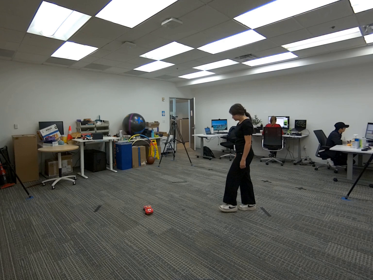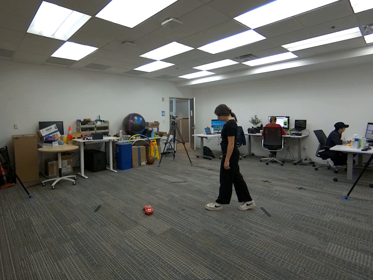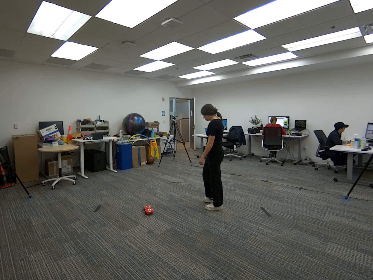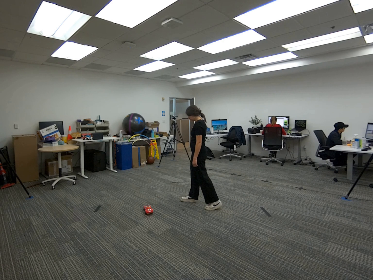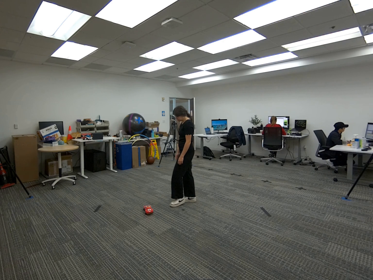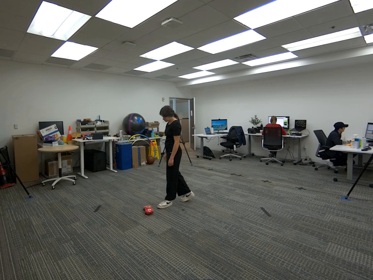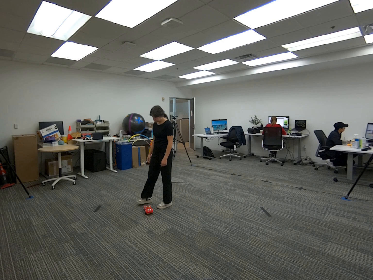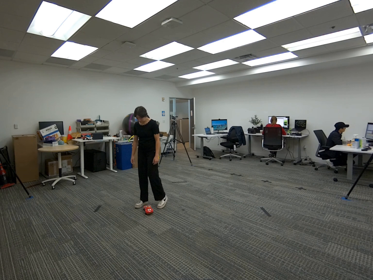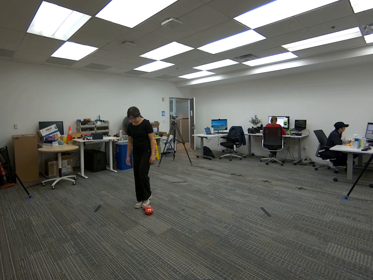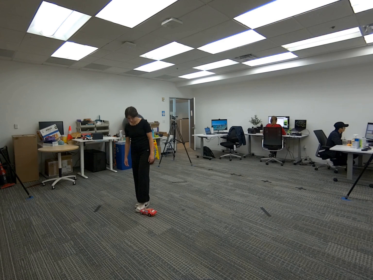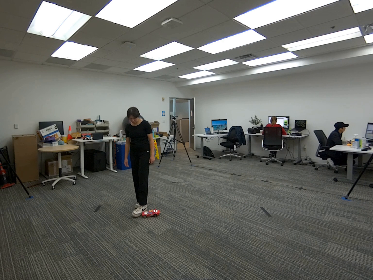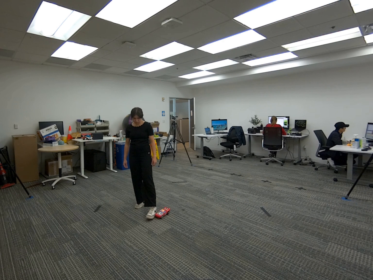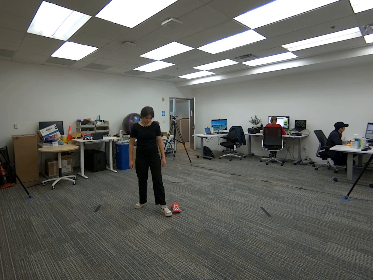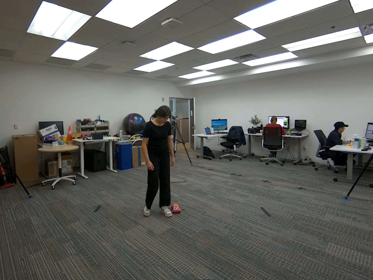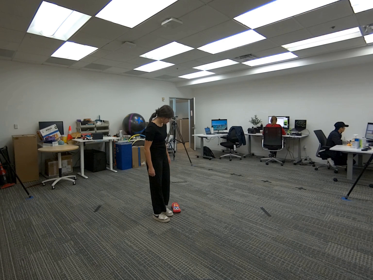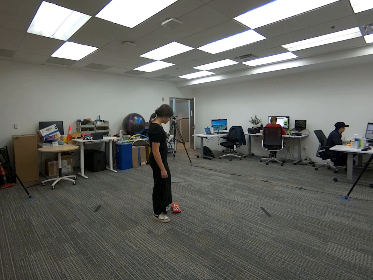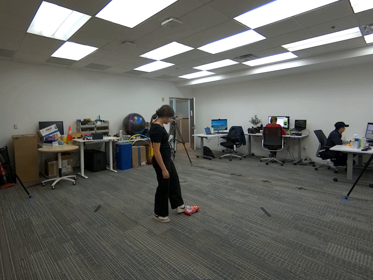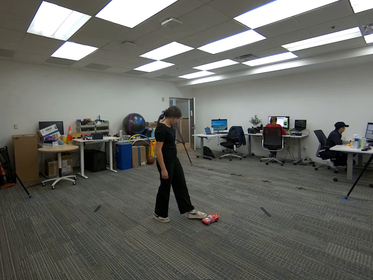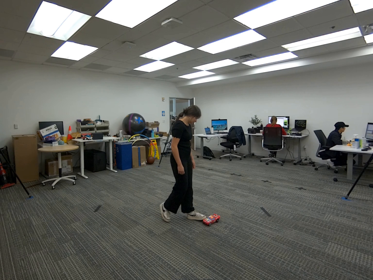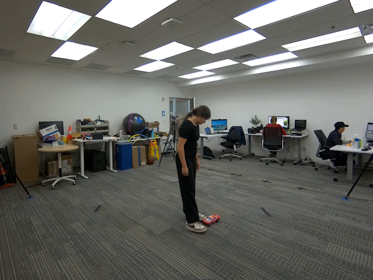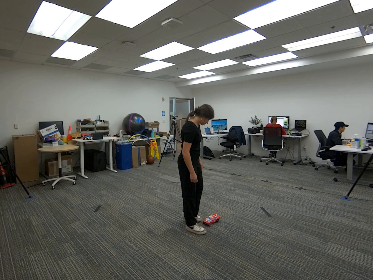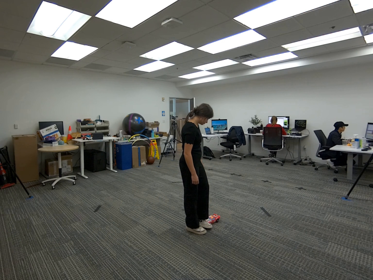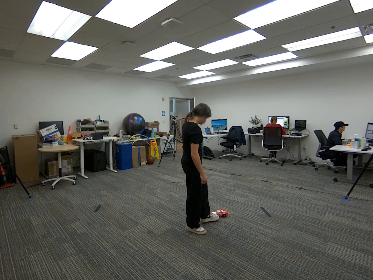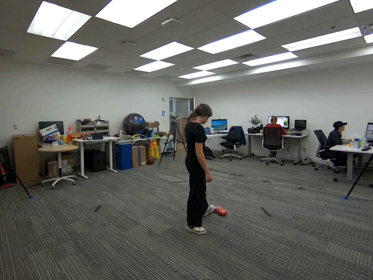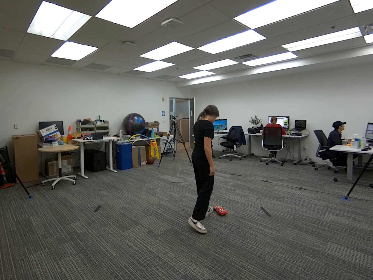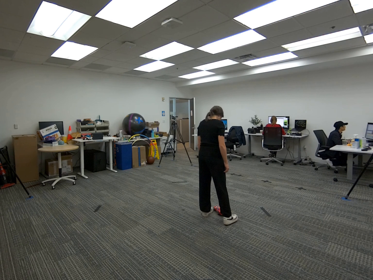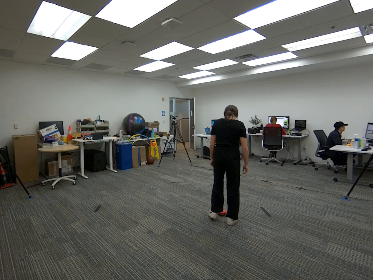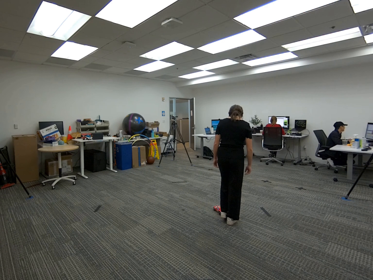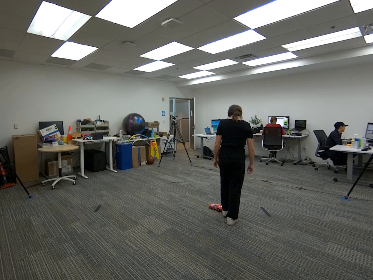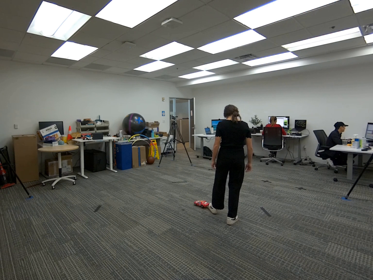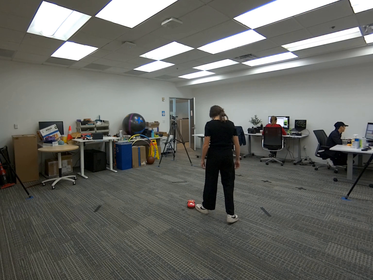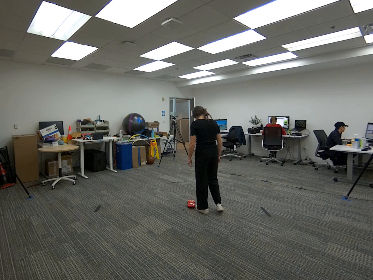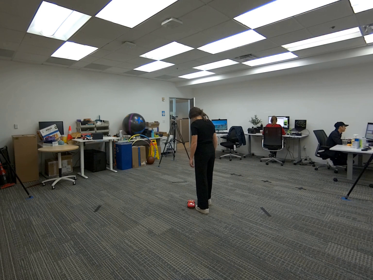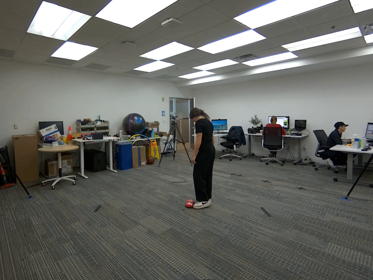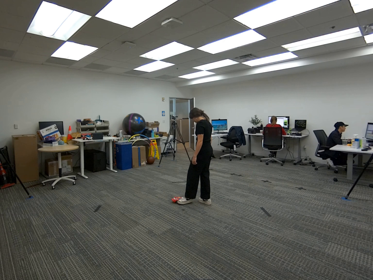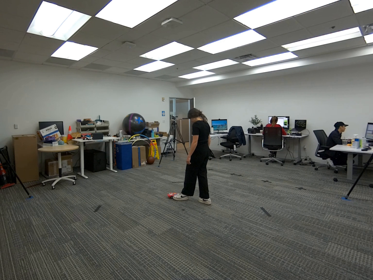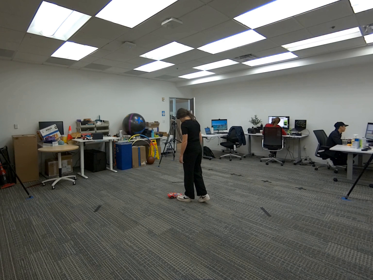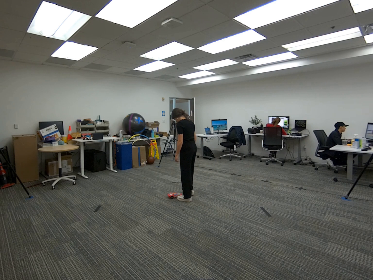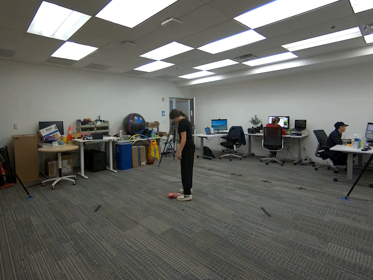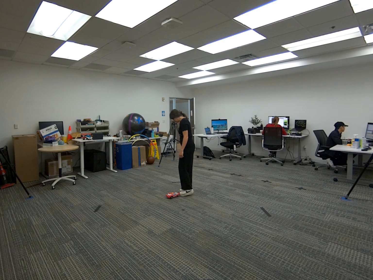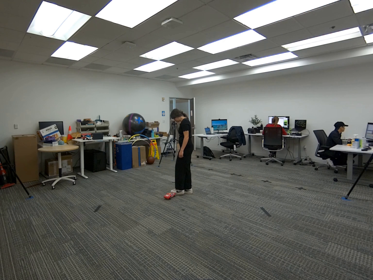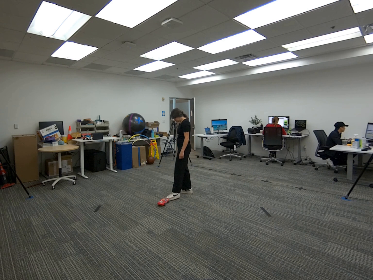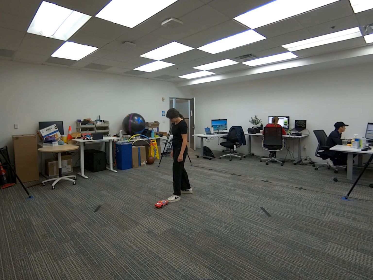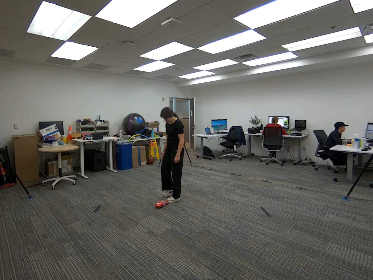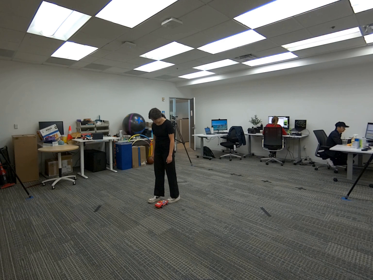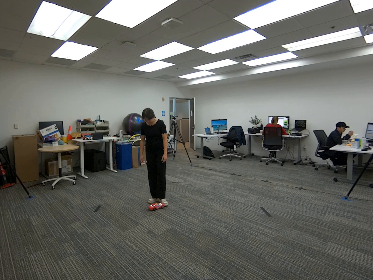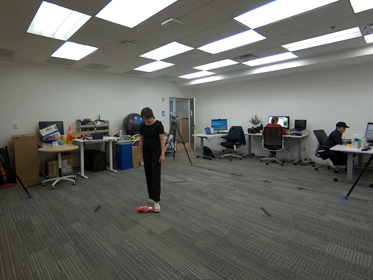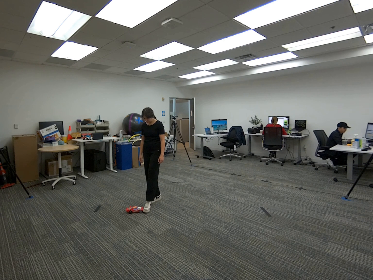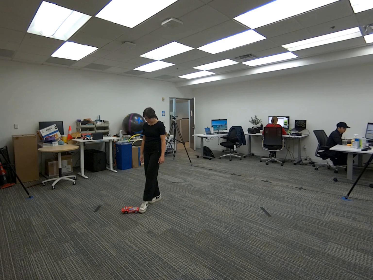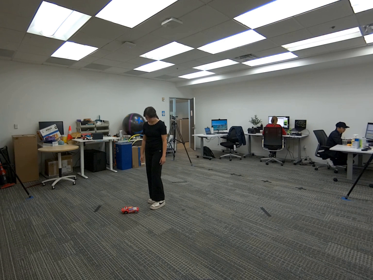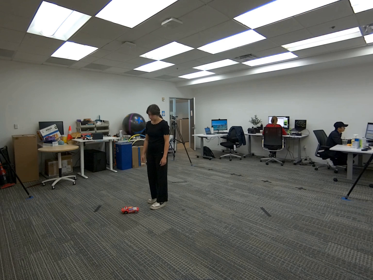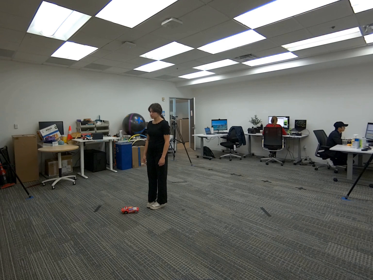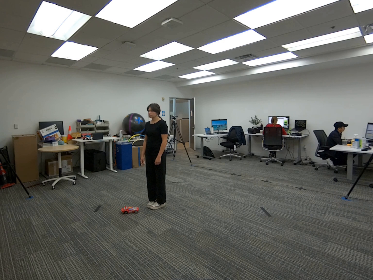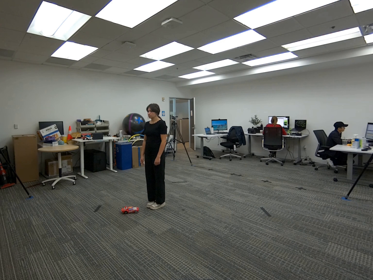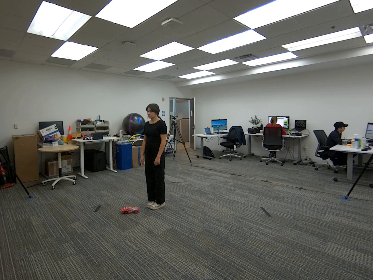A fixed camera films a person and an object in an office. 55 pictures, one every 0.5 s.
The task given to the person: Walk to the toy car on the ground, use your left foot to push the toy car around the bounding area.
